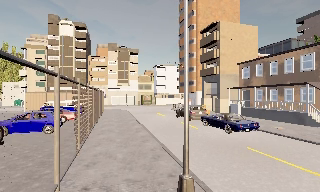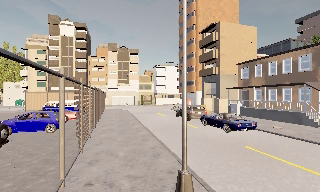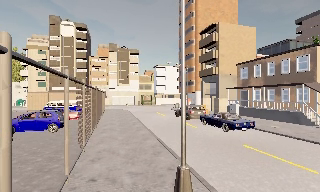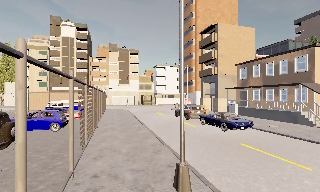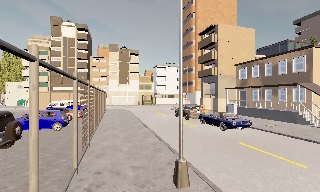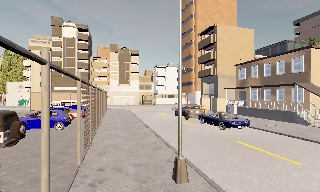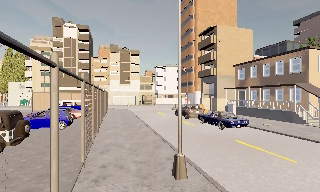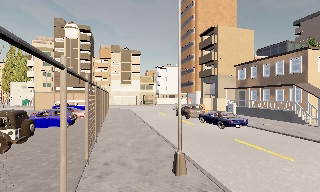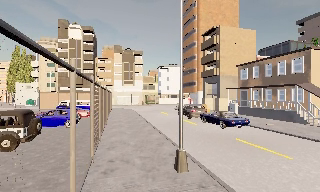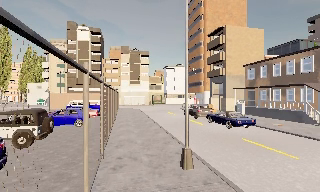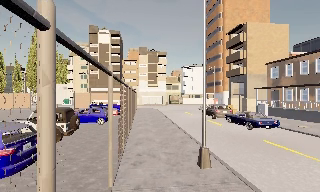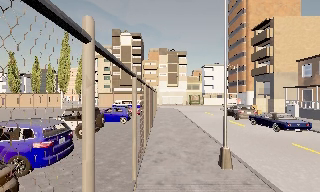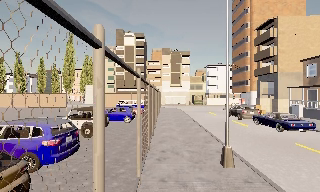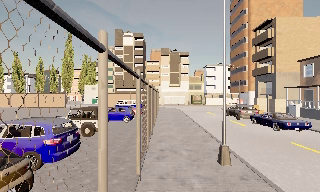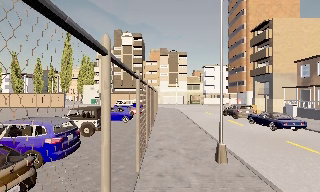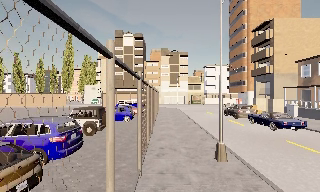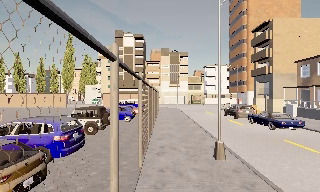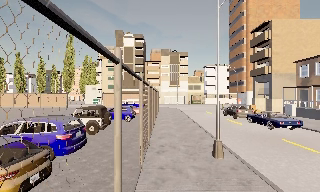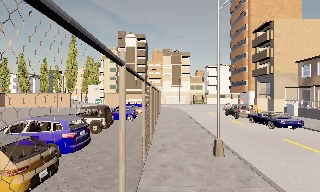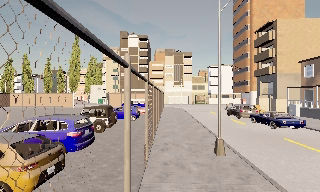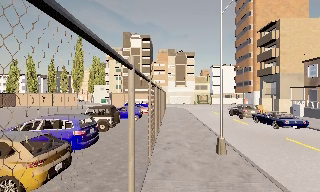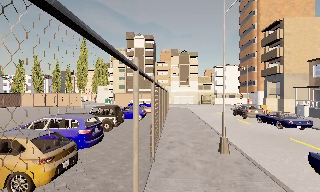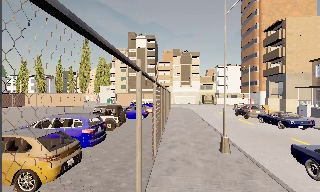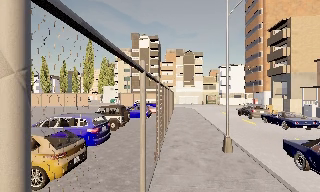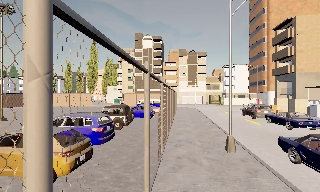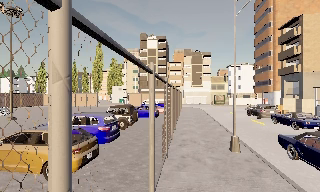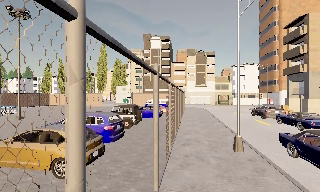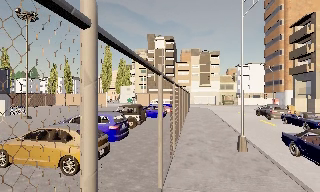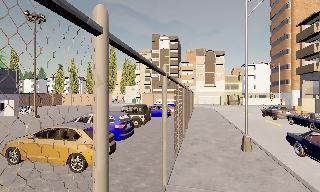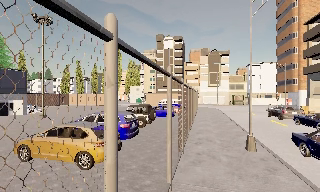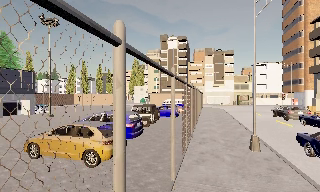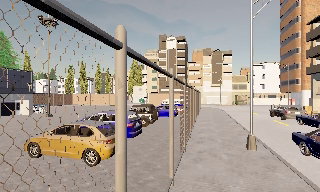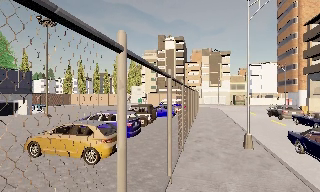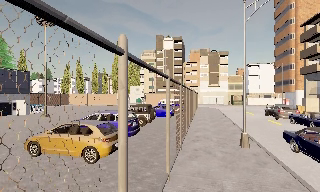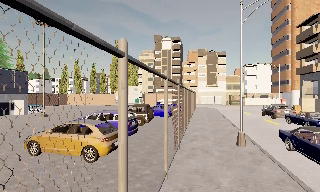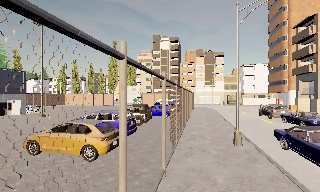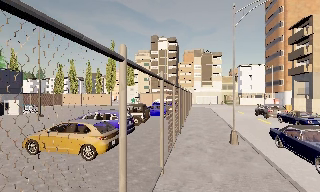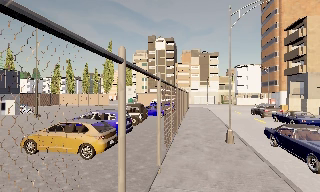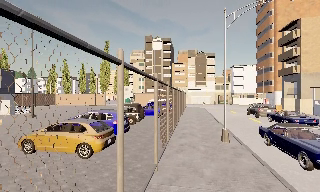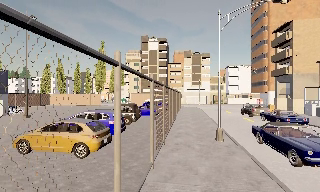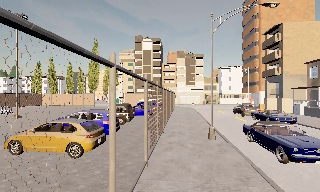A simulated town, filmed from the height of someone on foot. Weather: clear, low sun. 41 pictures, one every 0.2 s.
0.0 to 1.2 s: The camera travels backward, about 1.5 m, so what stands in front gets smaller.
1.2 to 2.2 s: The camera pans to its left, which is counterclockwise from overhead, by about 15 degrees. It travels backward, about 1 m, so what stands in front gets smaller.
2.2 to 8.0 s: The camera travels backward, about 4 m, so what stands in front gets smaller.
The film runs backward here.
